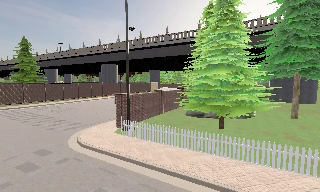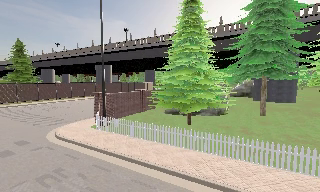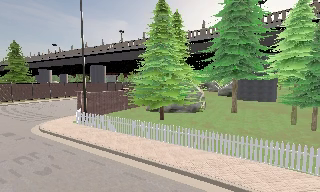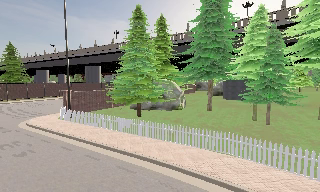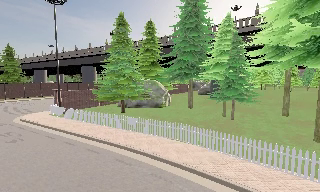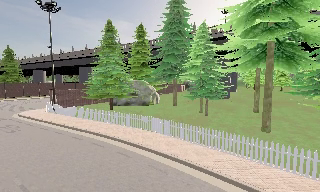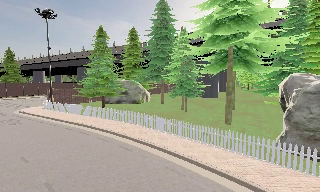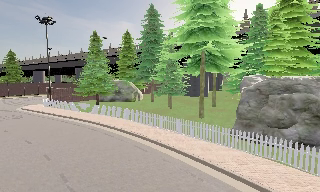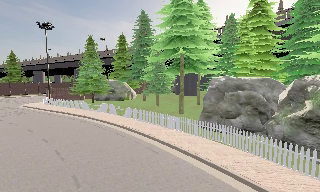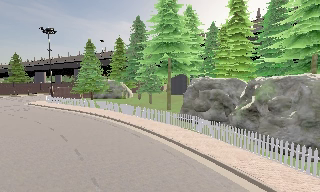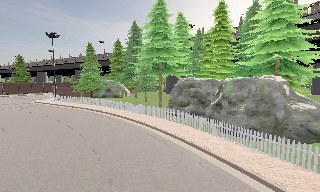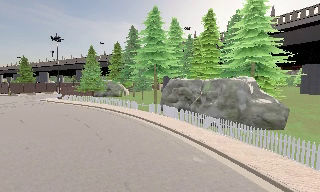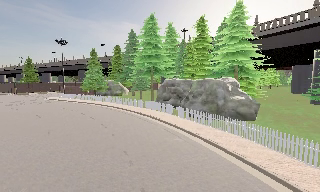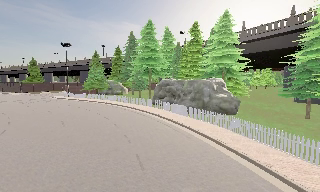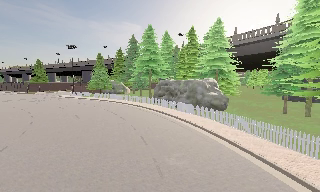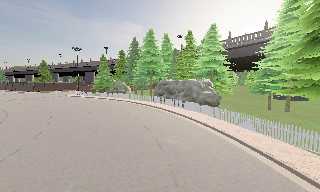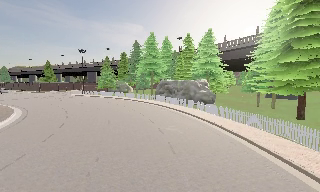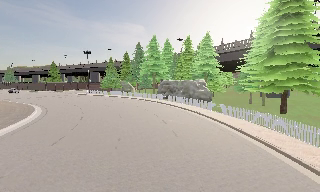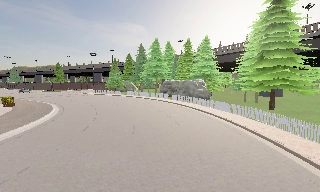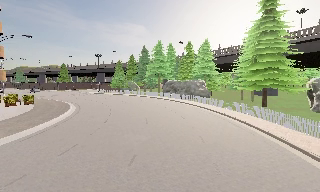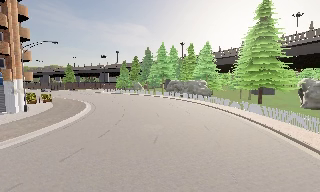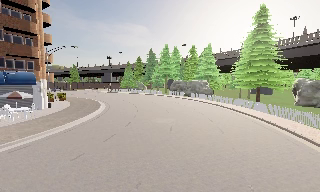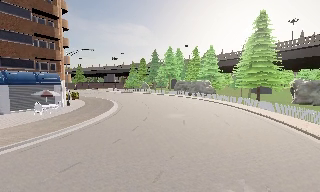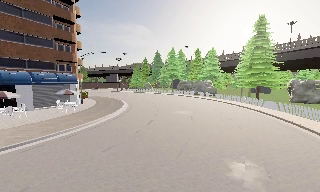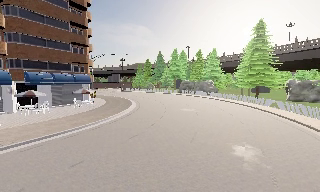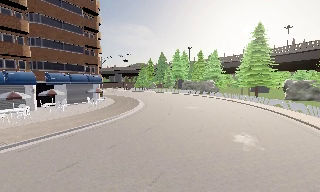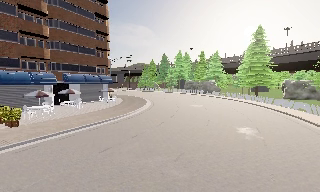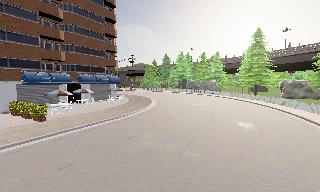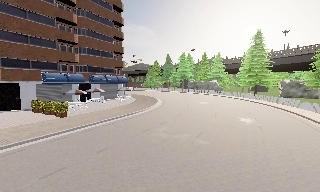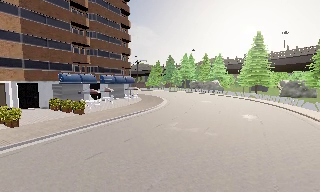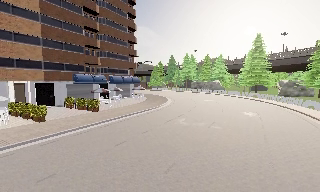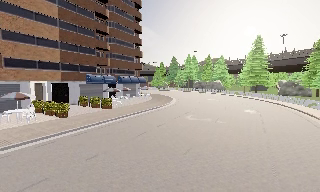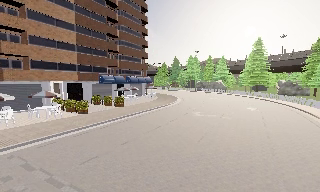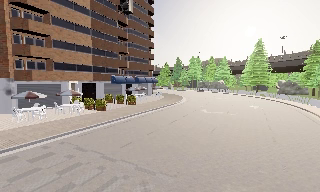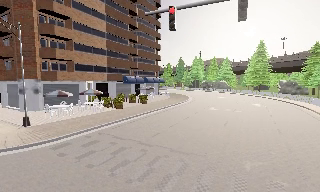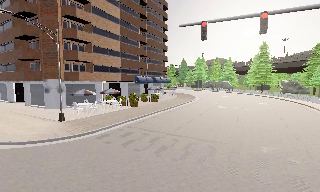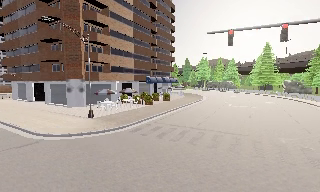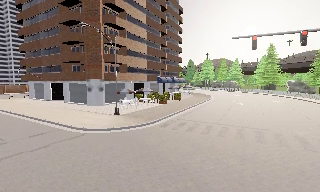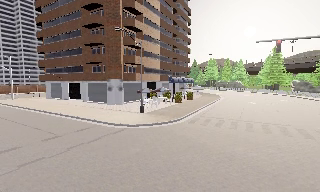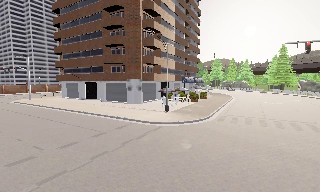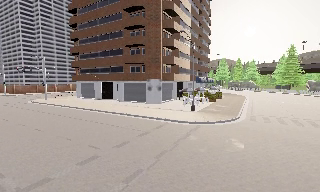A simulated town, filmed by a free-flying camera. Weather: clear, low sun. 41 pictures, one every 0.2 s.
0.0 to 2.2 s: The camera travels backward and to its right, about 25 m, so what stands in front gets smaller.
2.2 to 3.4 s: The camera travels backward, about 15 m, so what stands in front gets smaller.
3.4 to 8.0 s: The camera travels backward and to its left, about 50 m, so what stands in front gets smaller.
The film runs backward here.
